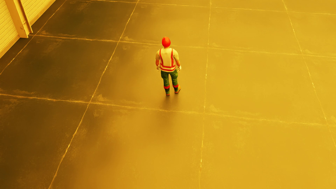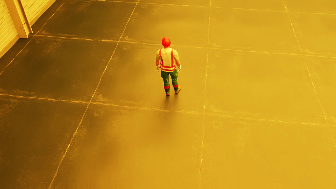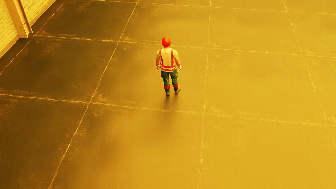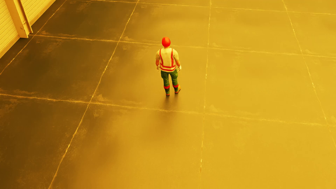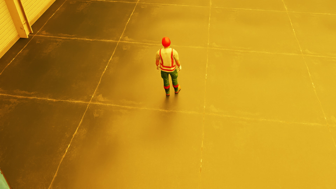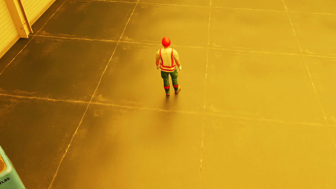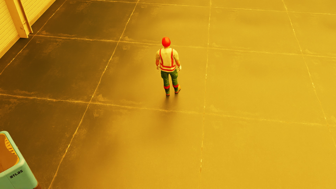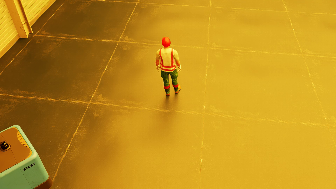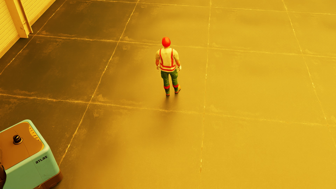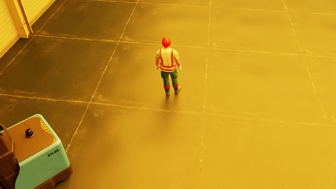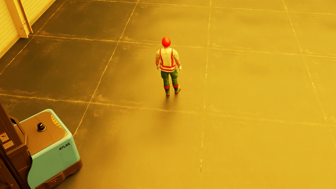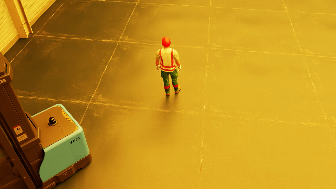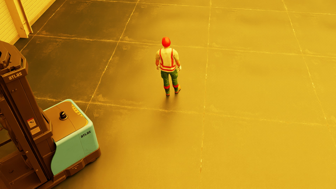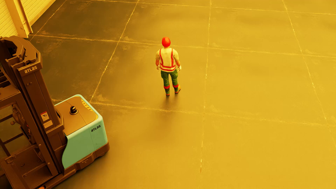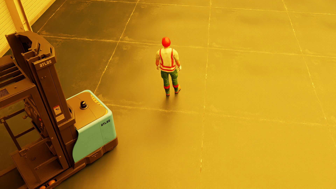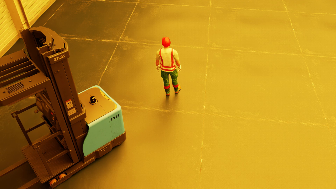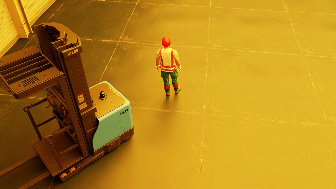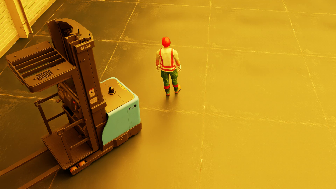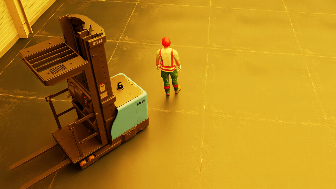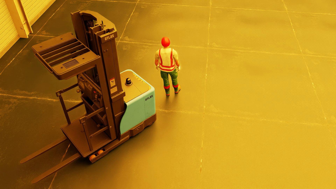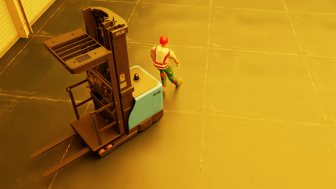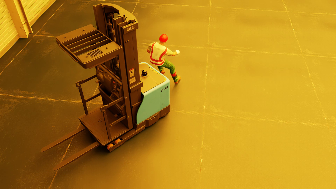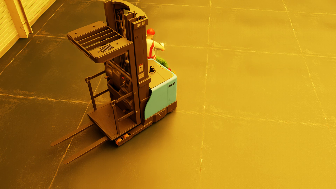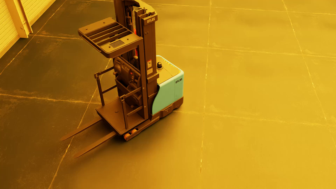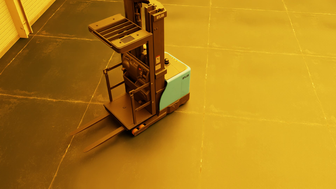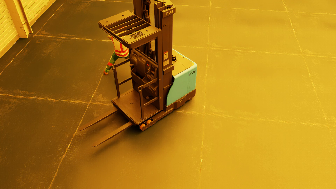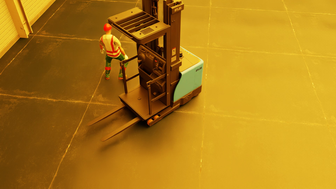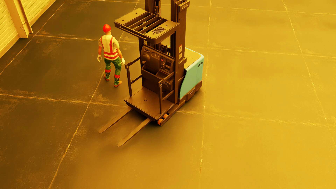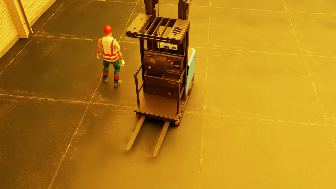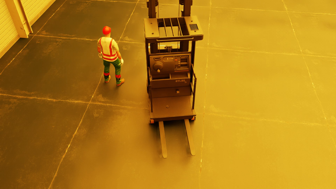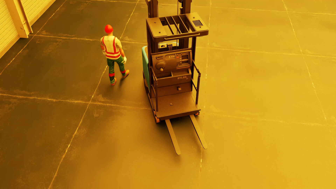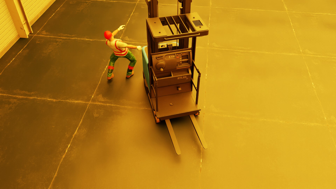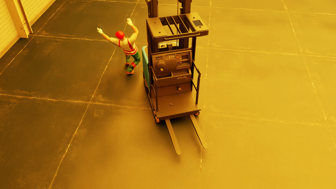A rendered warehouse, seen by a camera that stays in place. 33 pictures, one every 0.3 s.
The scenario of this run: Near miss between a forklift and a person.
